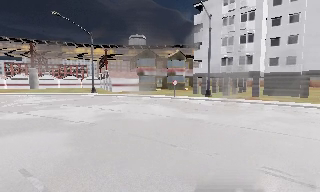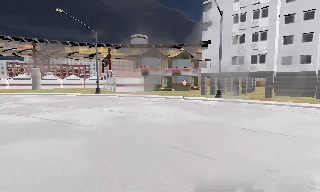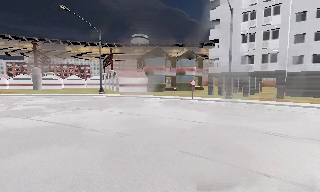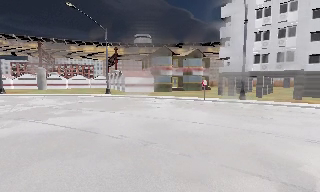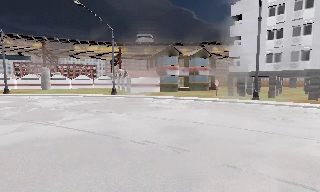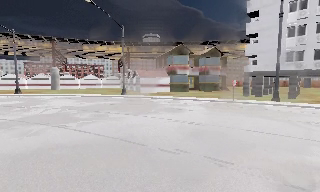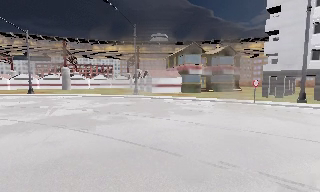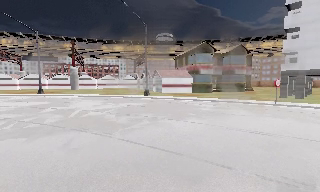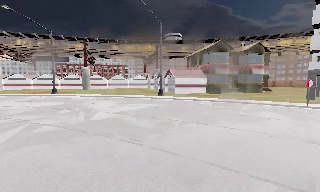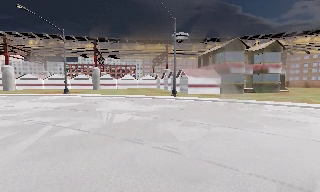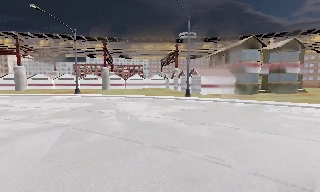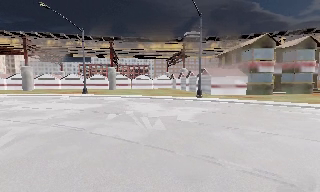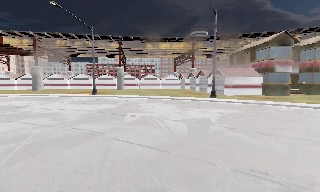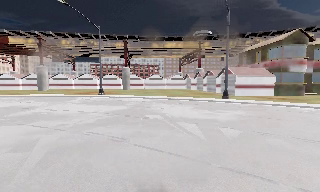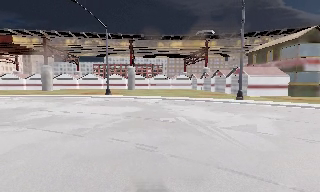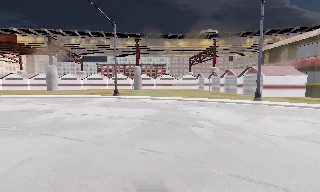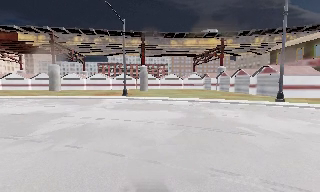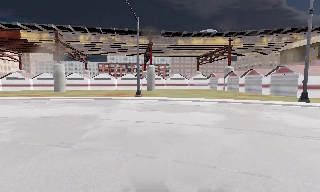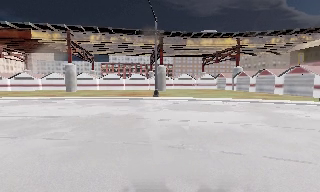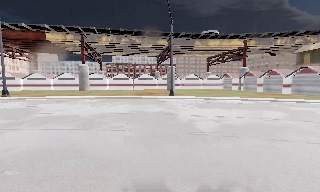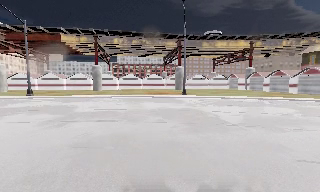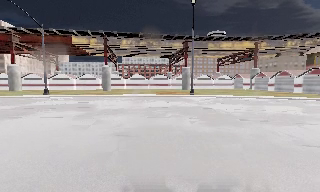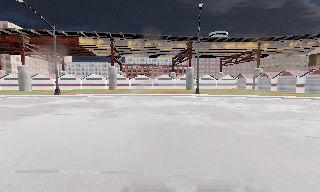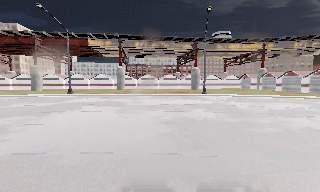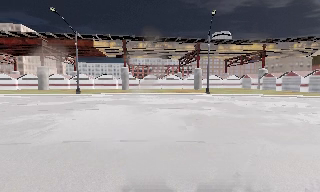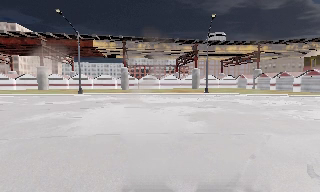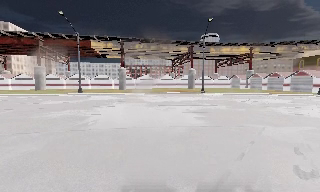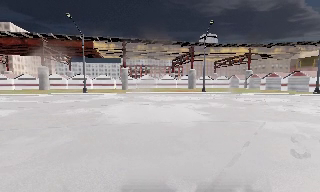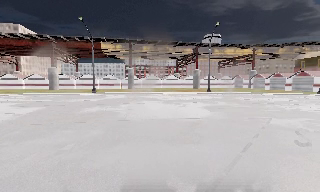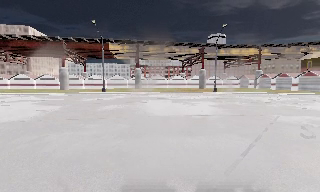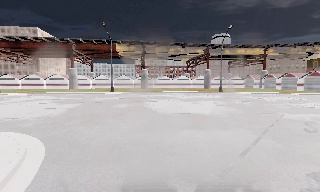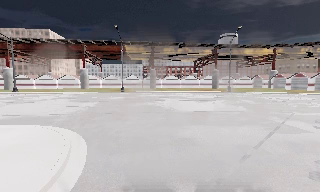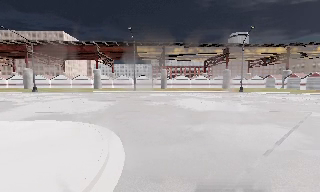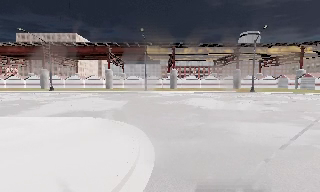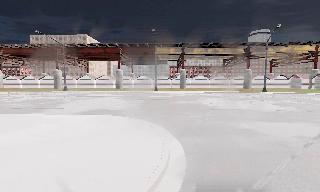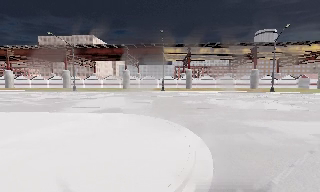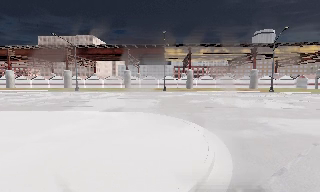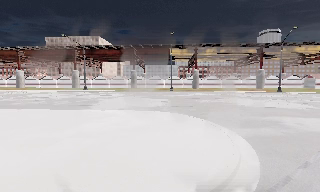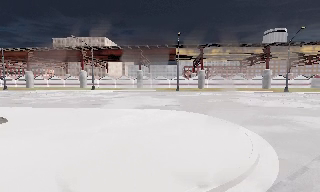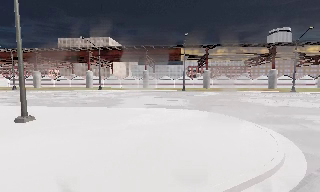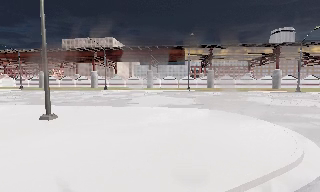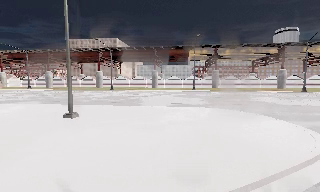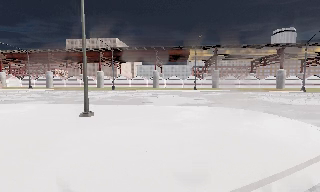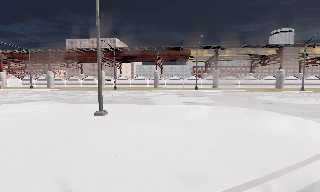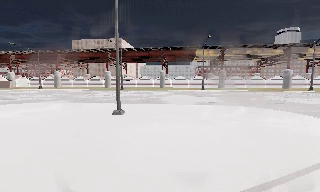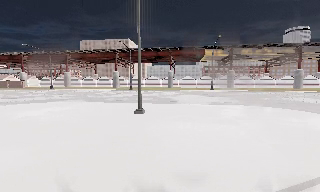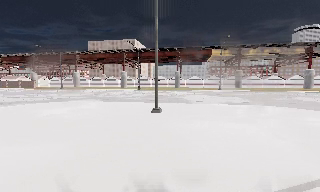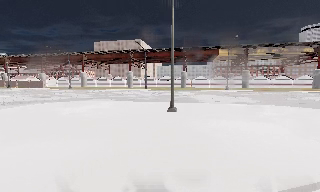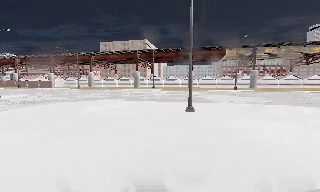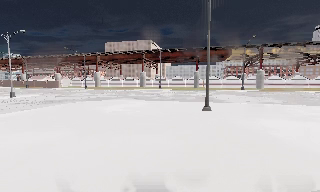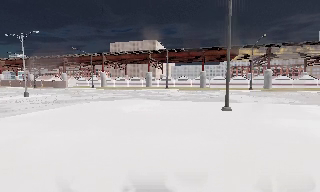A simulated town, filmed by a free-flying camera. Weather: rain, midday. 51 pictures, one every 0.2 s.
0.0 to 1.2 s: The camera travels to its left and forward, about 7 m, so close, fixed things drift to the right.
1.2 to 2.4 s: The scene slides to the right, as the camera pans about 10 degrees to its left. It travels to its left and forward, about 7 m, so close, fixed things drift to the right.
2.4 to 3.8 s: The camera travels to its left, about 13 m, so close, fixed things drift to the right. It gains speed.
3.8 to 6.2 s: The camera travels backward and to its left, about 16 m, so what stands in front gets smaller.
6.2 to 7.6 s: The camera swings to its left by about 10 degrees, and the scene slides to the right. It travels to its left and backward, about 6 m, so close, fixed things drift to the right.
7.6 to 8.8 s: The camera travels to its left and backward, about 5 m, so close, fixed things drift to the right.
8.8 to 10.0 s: The camera travels to its left, about 6 m, so close, fixed things drift to the right.
The film runs backward here.
